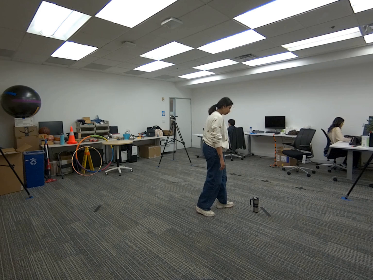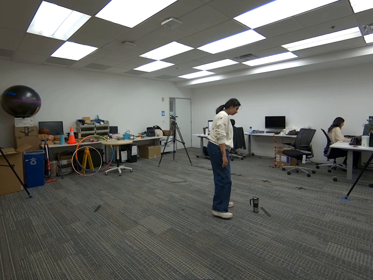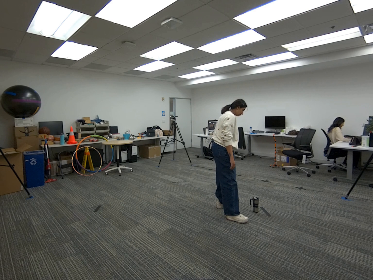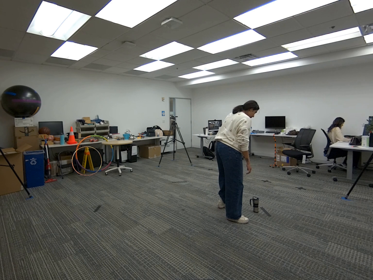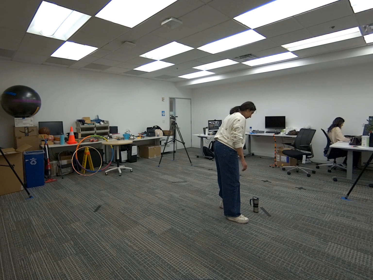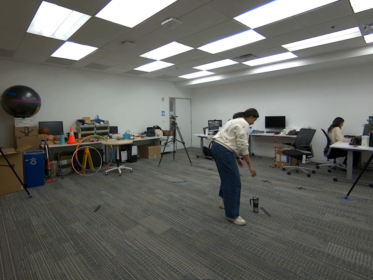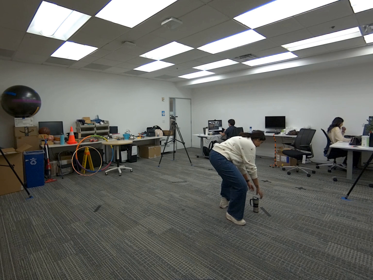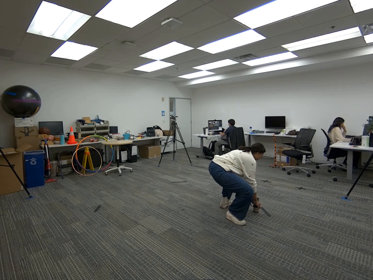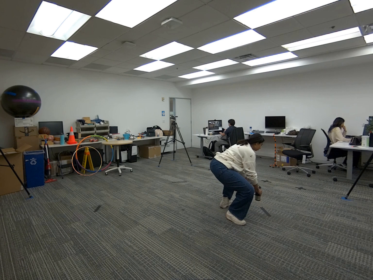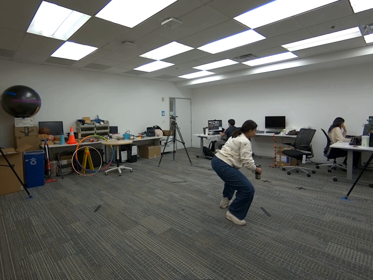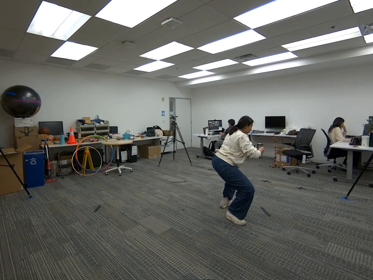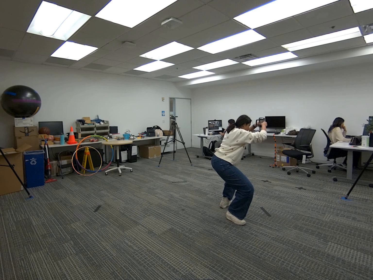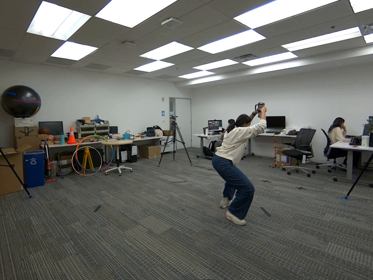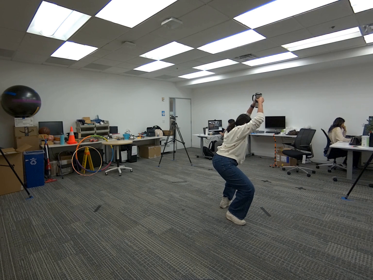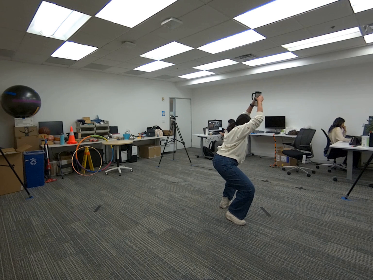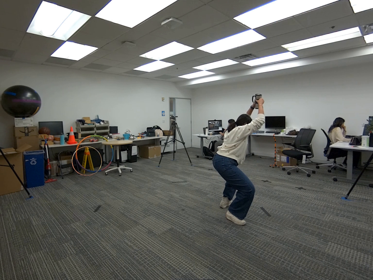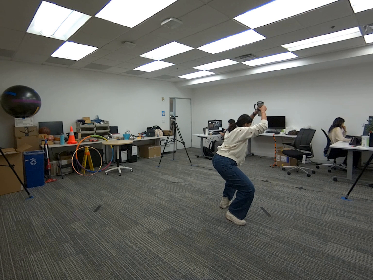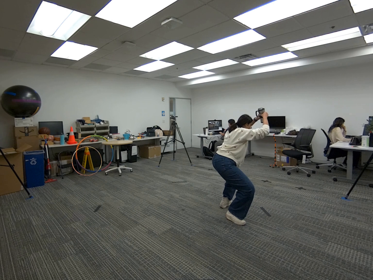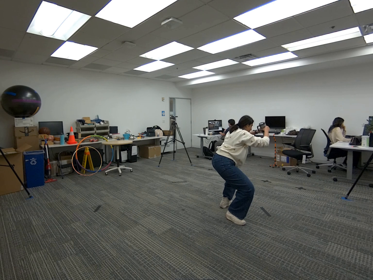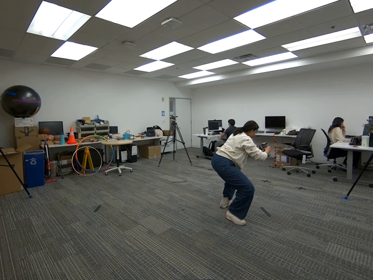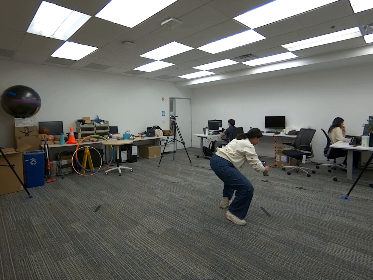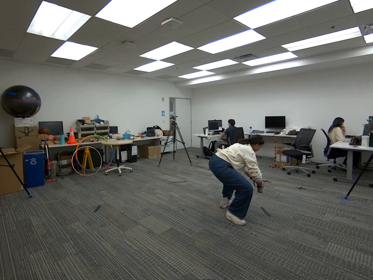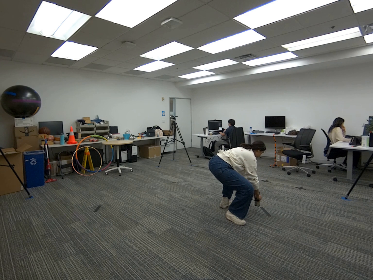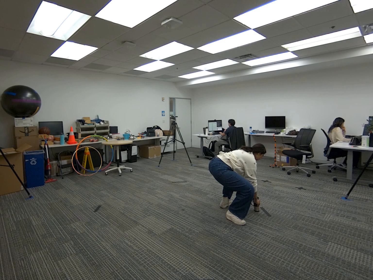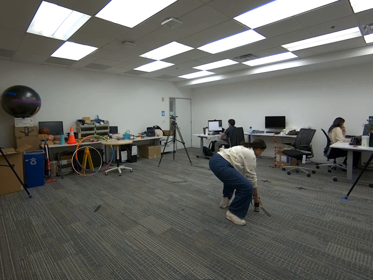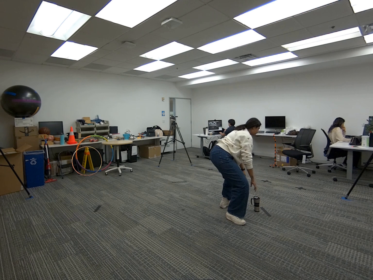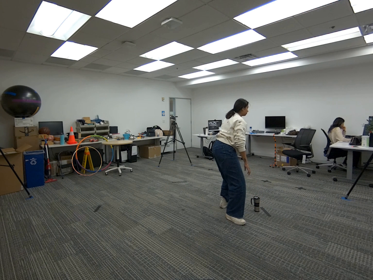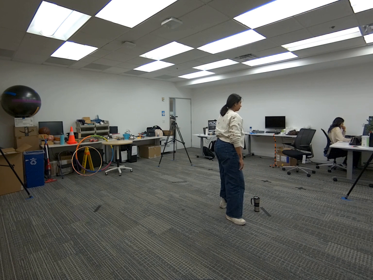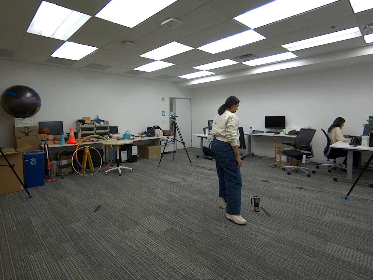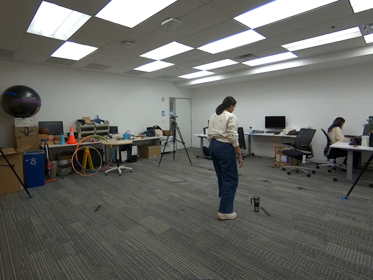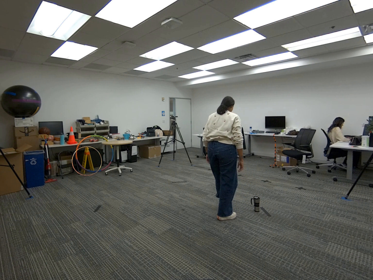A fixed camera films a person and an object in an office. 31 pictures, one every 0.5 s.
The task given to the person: Walk to the mug on the ground, squat to pick it up with both hands, lift it overhead and return it to the ground while staying in the squat, then stand up.
